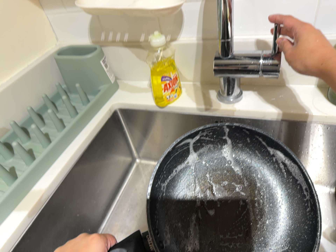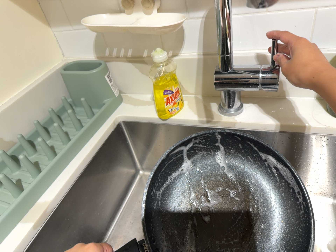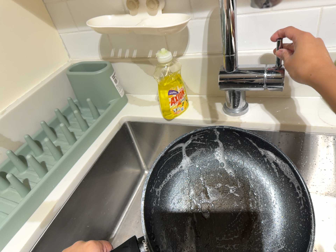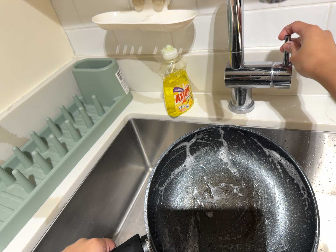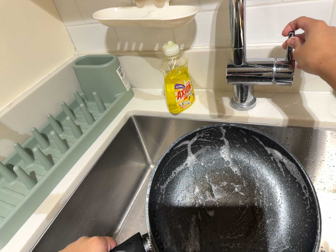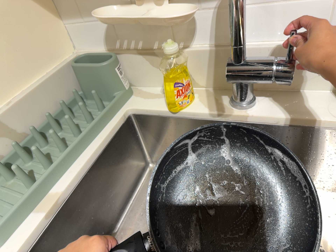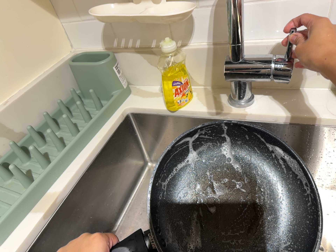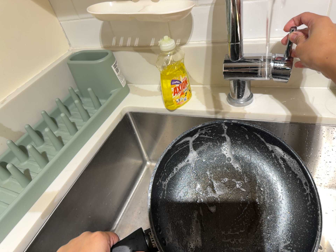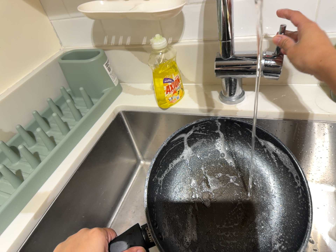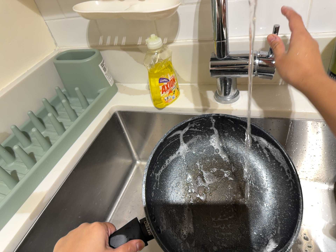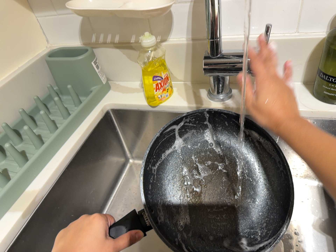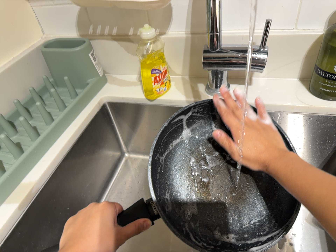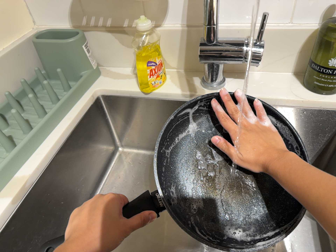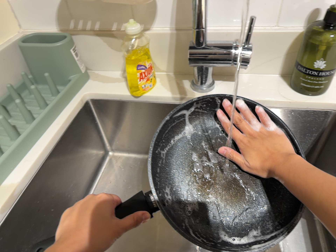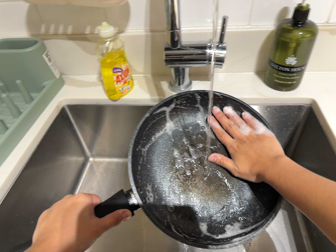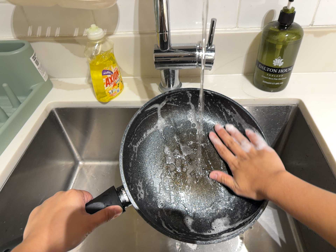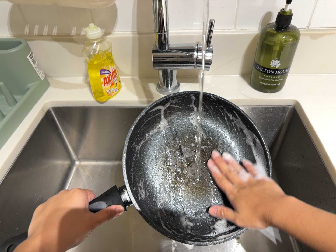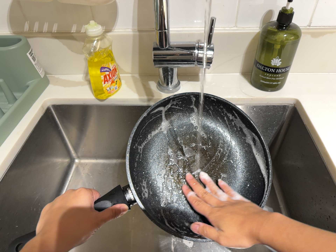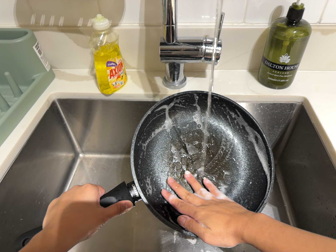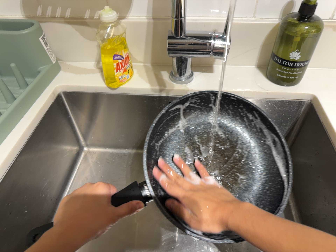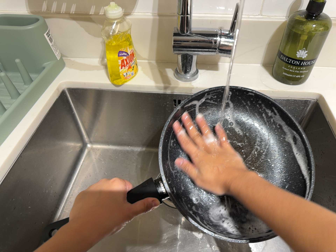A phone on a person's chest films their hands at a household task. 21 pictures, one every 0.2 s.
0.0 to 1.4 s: The camera shifts only a little, or ends up much as it began.
1.4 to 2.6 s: The scene slides to the left, as the camera pans about 10 degrees to its right.
2.6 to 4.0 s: The camera shifts only a little, or ends up much as it began.
The film runs forward here.
